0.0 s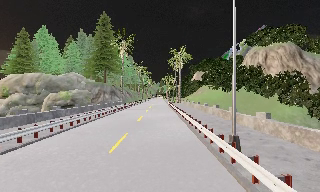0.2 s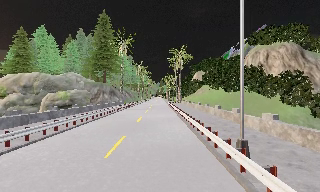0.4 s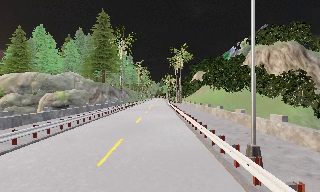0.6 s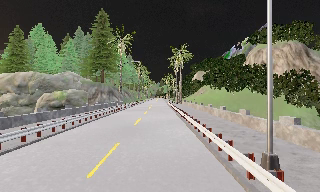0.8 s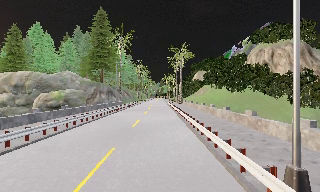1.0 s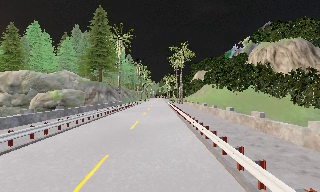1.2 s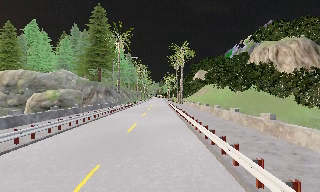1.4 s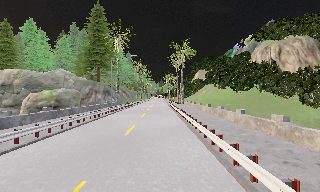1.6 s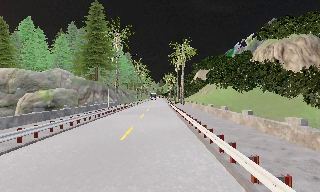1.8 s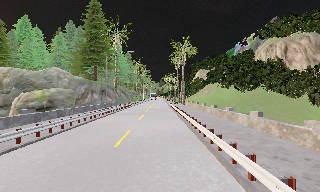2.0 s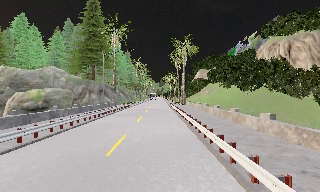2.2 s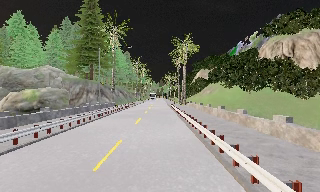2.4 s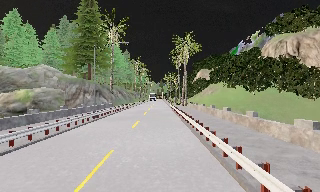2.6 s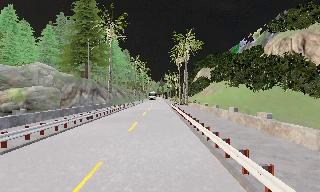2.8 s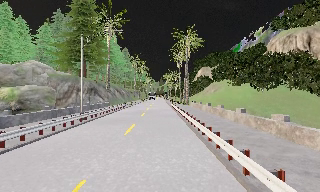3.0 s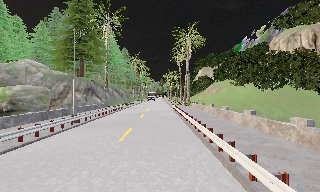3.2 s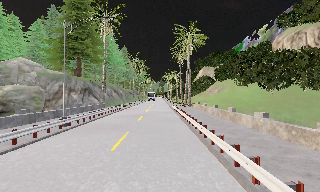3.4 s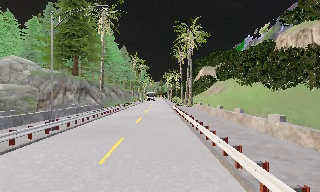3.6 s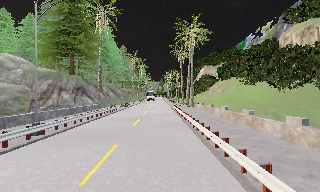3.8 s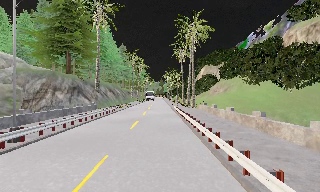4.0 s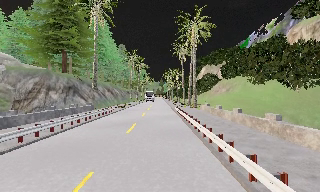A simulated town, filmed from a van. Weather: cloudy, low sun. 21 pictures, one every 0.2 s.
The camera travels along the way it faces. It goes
forward.
0.0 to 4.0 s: The camera travels forward, about 20 m, so what stands in front looms larger. It gains speed.
The film runs forward here.
